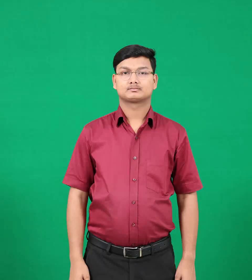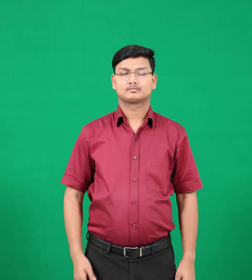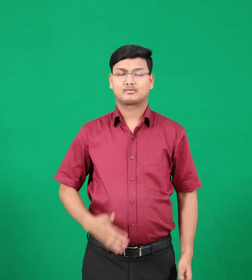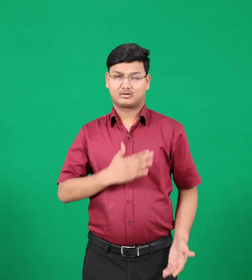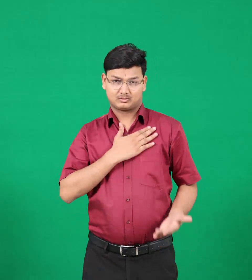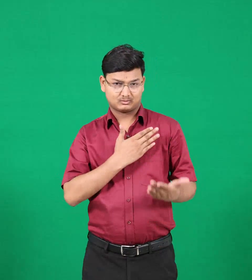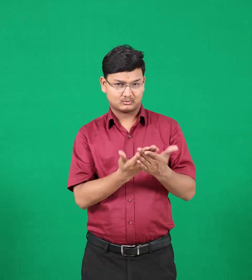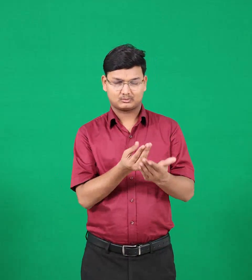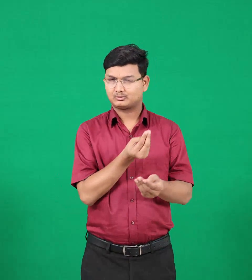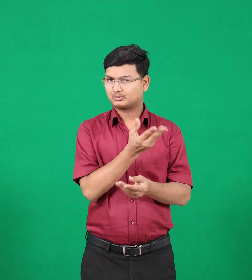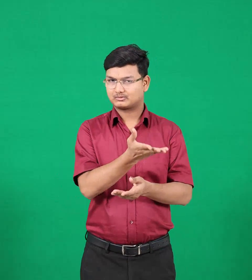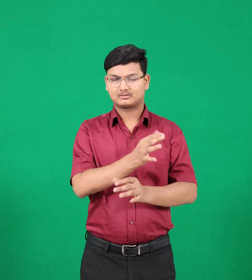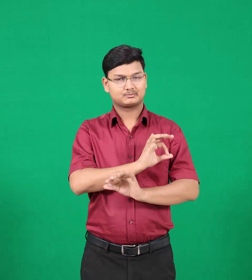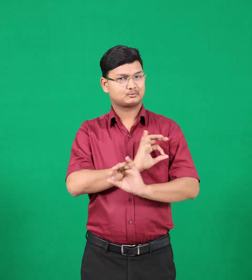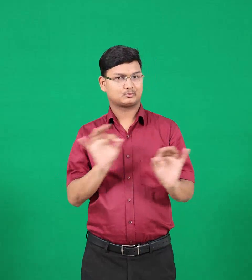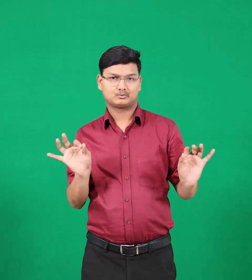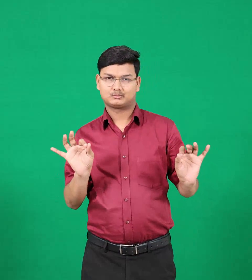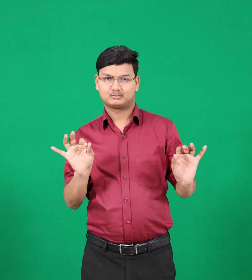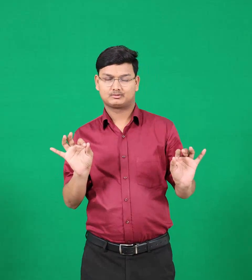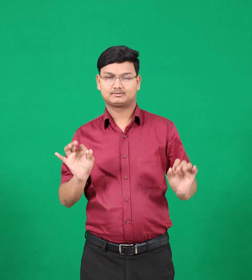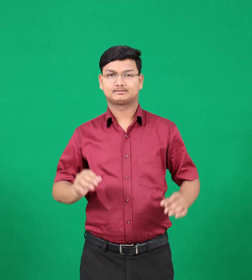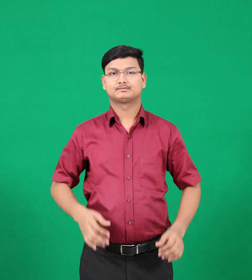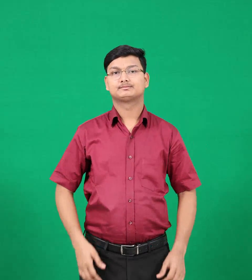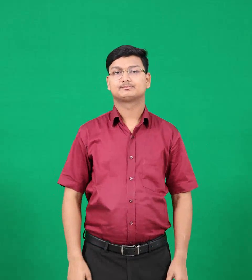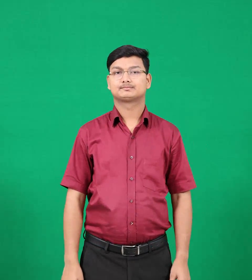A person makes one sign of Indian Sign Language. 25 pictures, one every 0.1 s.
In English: disgrace
